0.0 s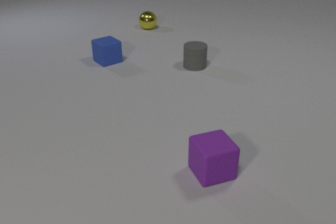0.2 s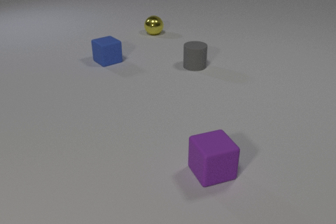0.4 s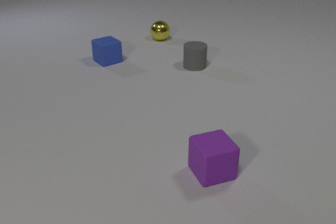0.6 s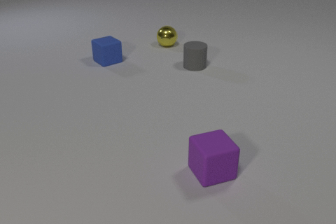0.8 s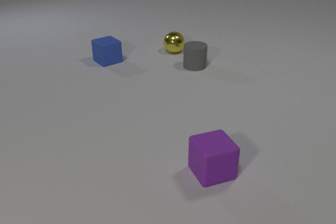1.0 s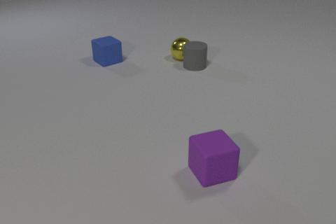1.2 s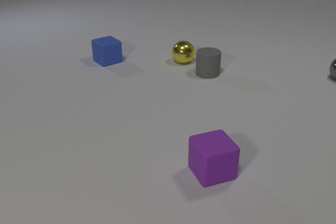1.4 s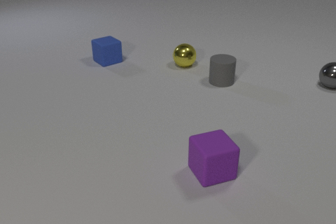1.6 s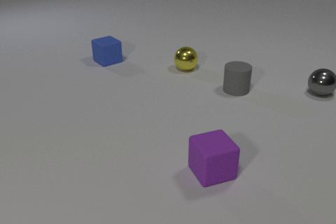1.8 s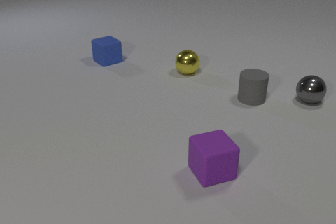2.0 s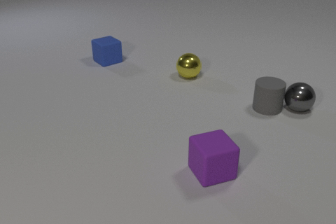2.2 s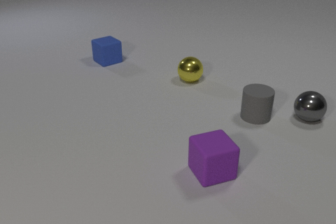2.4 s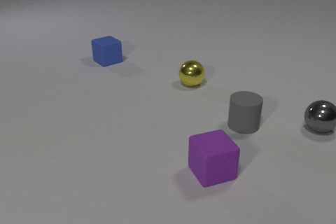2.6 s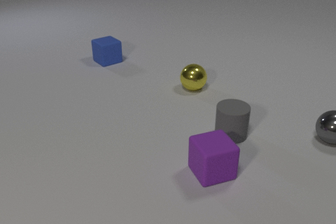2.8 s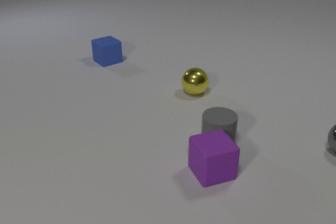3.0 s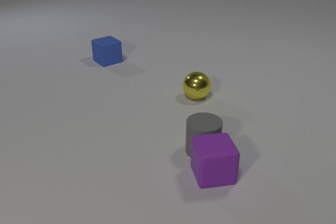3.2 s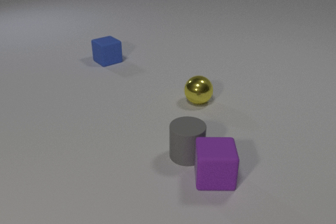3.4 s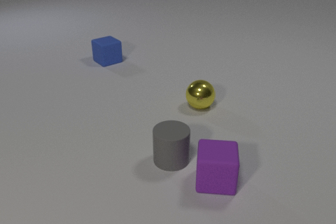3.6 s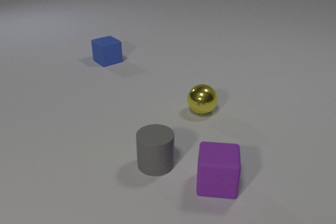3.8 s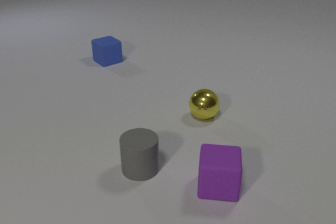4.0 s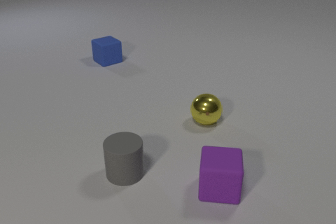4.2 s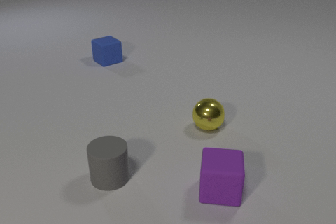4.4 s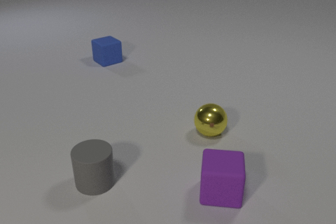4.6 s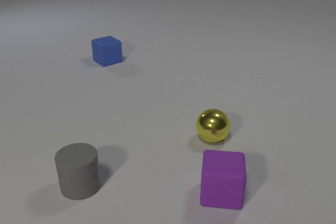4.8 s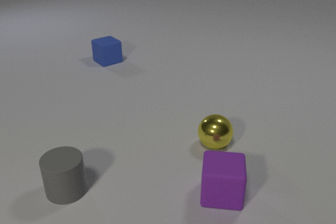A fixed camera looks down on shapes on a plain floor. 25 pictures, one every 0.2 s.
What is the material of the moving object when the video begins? metal.
Are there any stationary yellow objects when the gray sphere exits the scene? no.
What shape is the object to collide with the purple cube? cylinder.
0.0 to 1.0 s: The yellow metal sphere rolls toward the camera. The yellow metal sphere and the gray rubber cylinder collide.
1.0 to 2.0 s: The yellow metal sphere rolls toward the camera. The gray rubber cylinder slides toward the camera and to the right. The gray metal sphere comes in at the right edge, rolls toward the camera and to the left. The gray rubber cylinder and the gray metal sphere collide.
2.0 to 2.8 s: The yellow metal sphere rolls toward the camera. The gray rubber cylinder slides toward the camera and to the left. The gray metal sphere rolls toward the camera and to the right.
2.8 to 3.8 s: The yellow metal sphere rolls toward the camera. The gray rubber cylinder slides to the left and toward the camera. The gray metal sphere rolls toward the camera and to the right, leaves at the right edge. The purple rubber cube slides toward the camera, spins clockwise seen from above by about 30 degrees, its near face sliding to the left. The gray rubber cylinder and the purple rubber cube collide.
3.8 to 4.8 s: The yellow metal sphere rolls toward the camera. The gray rubber cylinder slides to the left. The purple rubber cube slides toward the camera.
